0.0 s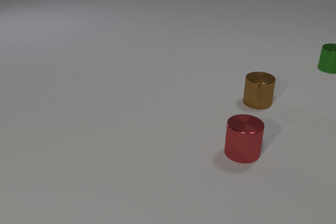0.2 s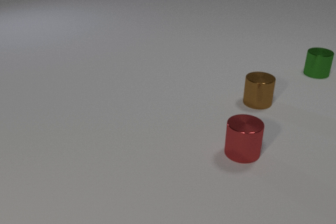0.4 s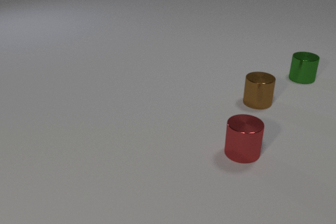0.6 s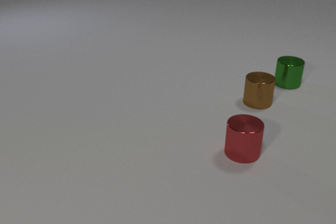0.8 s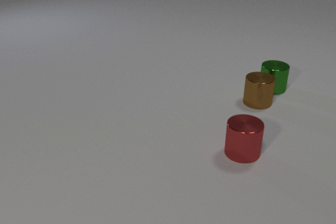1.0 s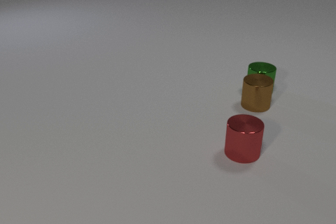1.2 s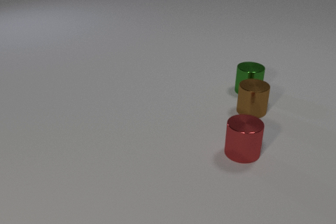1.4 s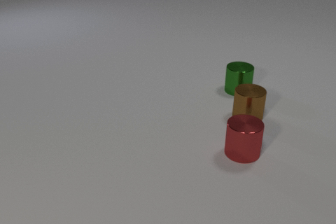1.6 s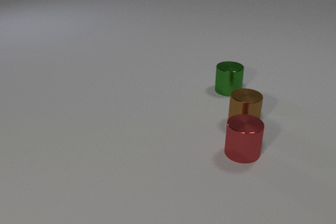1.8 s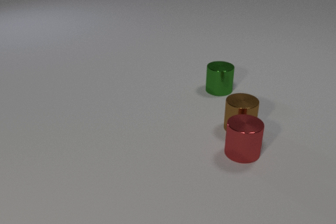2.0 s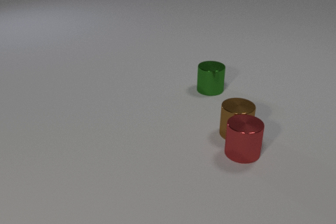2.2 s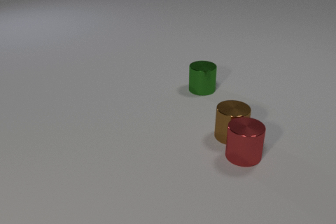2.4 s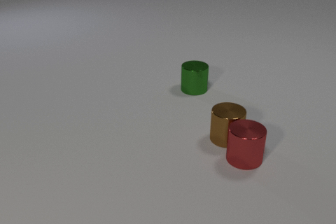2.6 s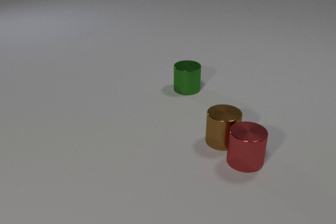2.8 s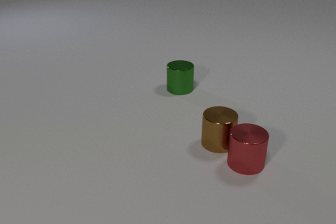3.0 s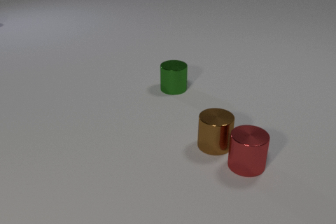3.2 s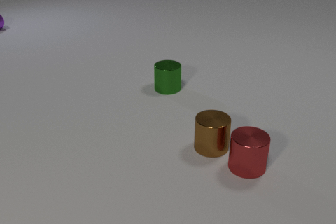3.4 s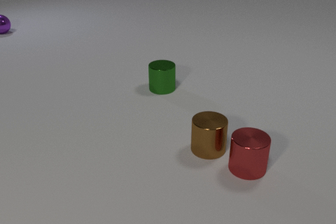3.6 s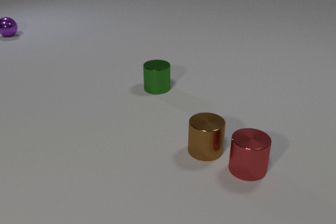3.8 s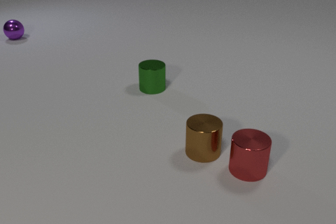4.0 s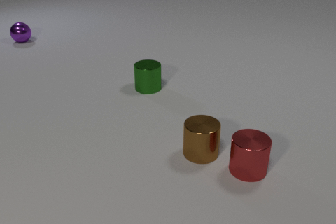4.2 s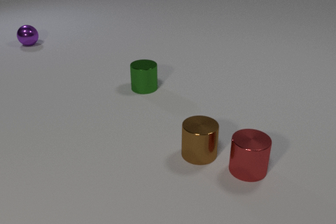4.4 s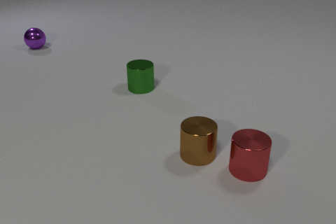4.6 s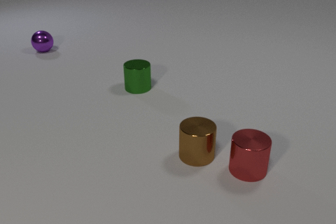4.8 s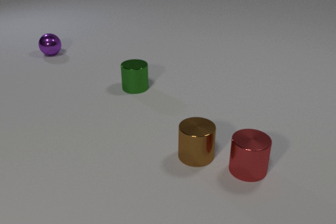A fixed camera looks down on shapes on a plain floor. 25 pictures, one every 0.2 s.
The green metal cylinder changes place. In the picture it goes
to the left.
The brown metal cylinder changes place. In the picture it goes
toward the camera.
0.0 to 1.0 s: The green metal cylinder slides toward the camera and to the left. The brown metal cylinder slides toward the camera. The green metal cylinder and the brown metal cylinder collide.
1.0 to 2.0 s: The green metal cylinder slides to the left. The brown metal cylinder slides toward the camera. The brown metal cylinder and the red metal cylinder collide.
2.0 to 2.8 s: The green metal cylinder slides to the left. The brown metal cylinder slides toward the camera and to the left. The red metal cylinder slides toward the camera.
2.8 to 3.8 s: The green metal cylinder slides to the left. The brown metal cylinder slides toward the camera and to the left. The red metal cylinder slides toward the camera. The purple metal sphere comes in at the left edge, rolls toward the camera and to the right.
3.8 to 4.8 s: The green metal cylinder slides to the left. The brown metal cylinder slides toward the camera. The purple metal sphere rolls toward the camera and to the right.
Are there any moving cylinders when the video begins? yes.
What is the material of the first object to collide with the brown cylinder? metal.
What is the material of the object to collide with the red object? metal.
